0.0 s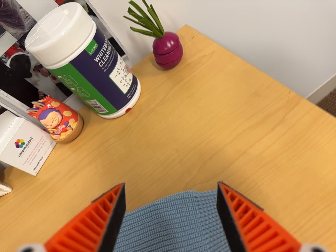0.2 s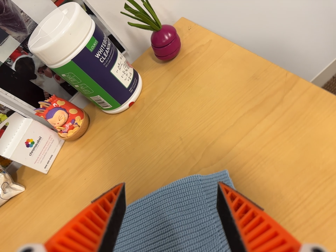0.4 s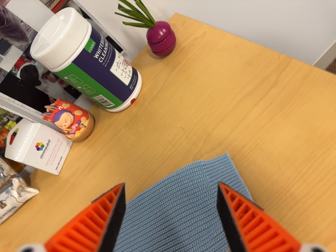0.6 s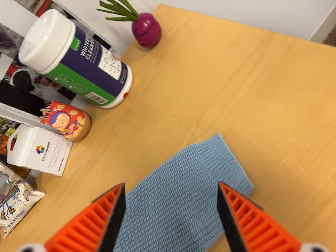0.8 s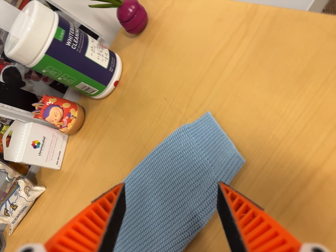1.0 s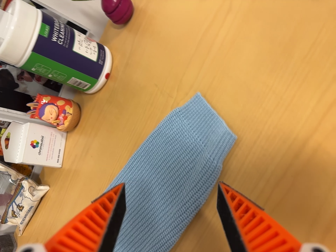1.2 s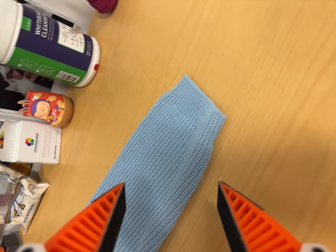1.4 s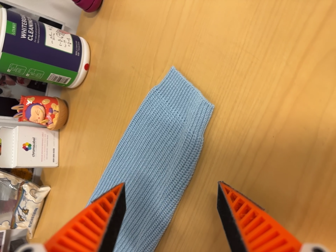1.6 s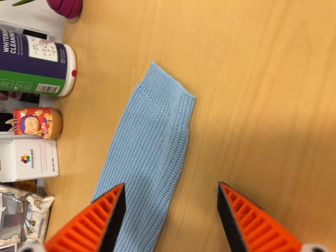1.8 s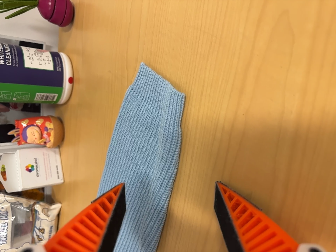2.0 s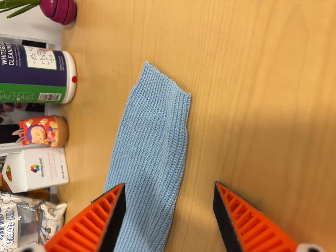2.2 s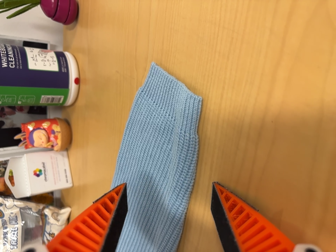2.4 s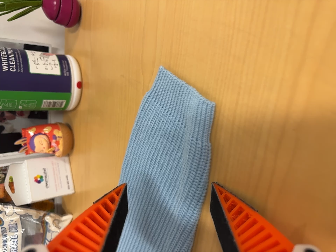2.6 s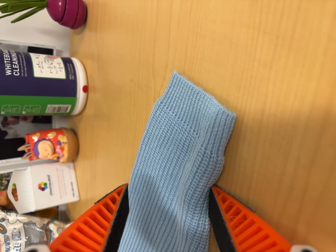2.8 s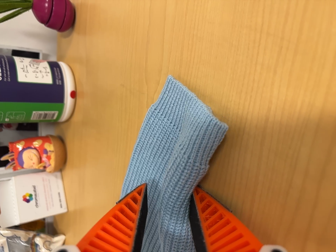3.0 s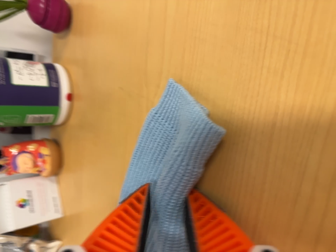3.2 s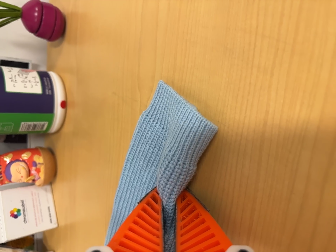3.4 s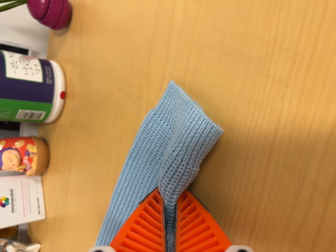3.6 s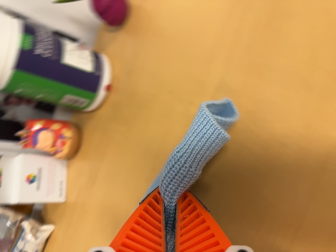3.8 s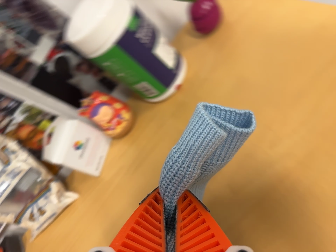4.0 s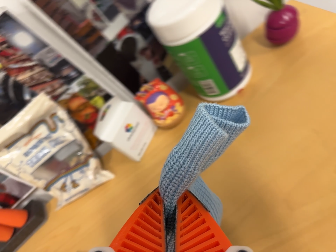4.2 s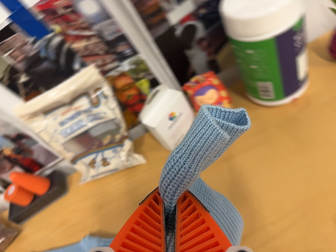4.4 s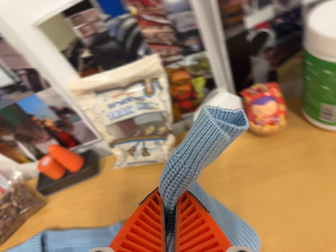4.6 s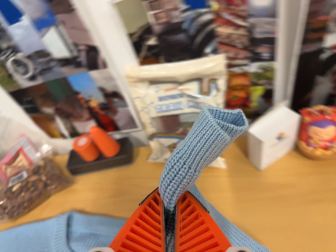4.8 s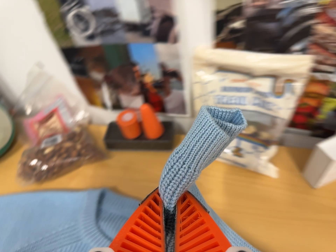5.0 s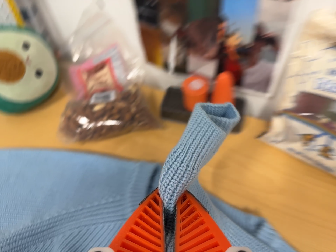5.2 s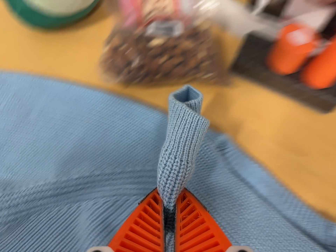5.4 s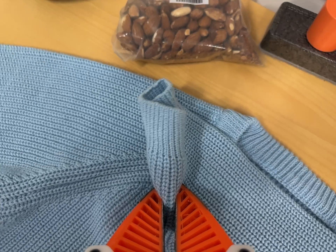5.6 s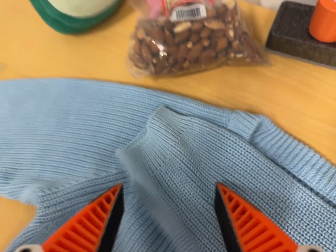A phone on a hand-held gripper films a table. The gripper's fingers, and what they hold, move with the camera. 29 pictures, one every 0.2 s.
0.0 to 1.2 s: The camera travels to its right and toward the bottom of its view, about 12 cm. It rolls about its line of sight by about 30 degrees, and the scene rotates counterclockwise.
1.2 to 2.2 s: The camera travels to its right, about 6 cm. It rolls about its line of sight by about 15 degrees, and the scene rotates counterclockwise.
2.2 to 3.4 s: The camera travels to its left and forward, about 7 cm.
3.4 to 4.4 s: The camera travels to its left, about 34 cm, so close, fixed things drift to the right. It rolls about its line of sight by about 60 degrees, and the scene rotates clockwise.
4.4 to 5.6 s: The camera swings to its left by about 20 degrees, and the scene slides to the right. It travels to its left and forward, about 34 cm, so close, fixed things drift to the right. Its aim tips toward the bottom of its view by about 25 degrees, and the scene shifts upward. It rolls about its line of sight by about 40 degrees, and the scene rotates clockwise.
The film runs forward here.
